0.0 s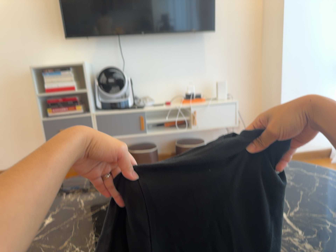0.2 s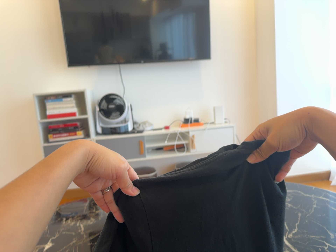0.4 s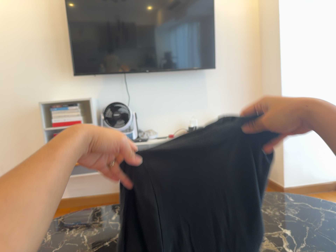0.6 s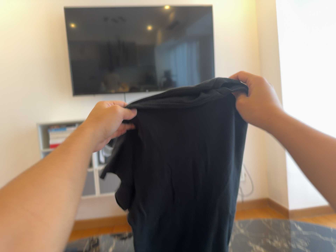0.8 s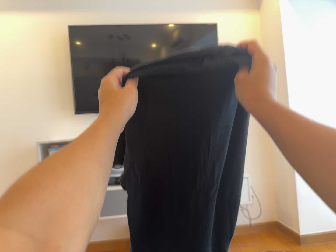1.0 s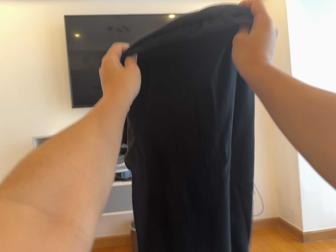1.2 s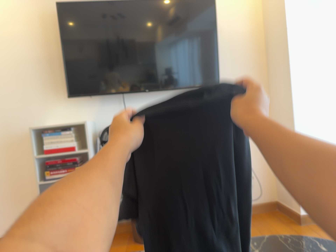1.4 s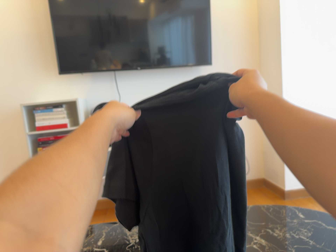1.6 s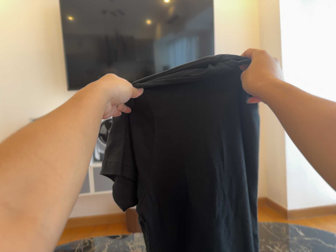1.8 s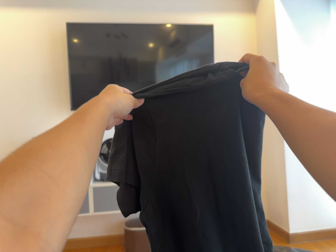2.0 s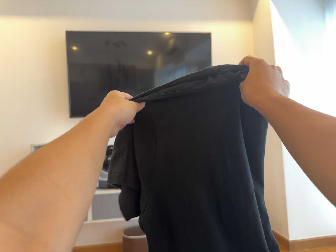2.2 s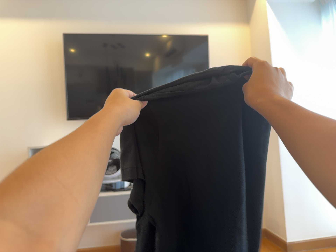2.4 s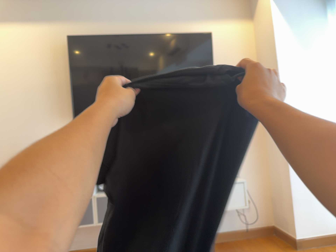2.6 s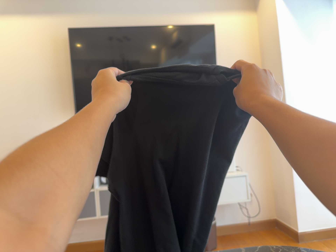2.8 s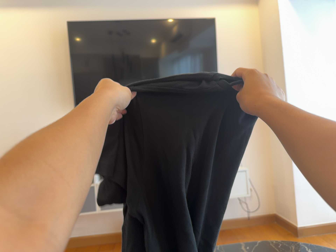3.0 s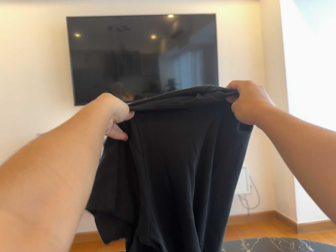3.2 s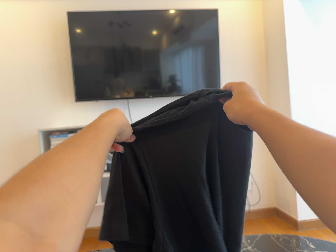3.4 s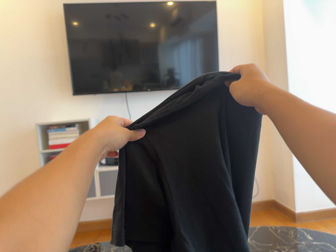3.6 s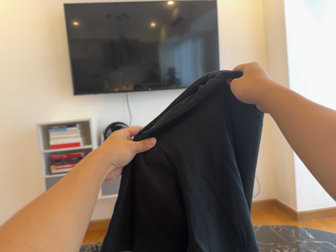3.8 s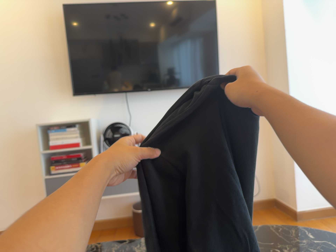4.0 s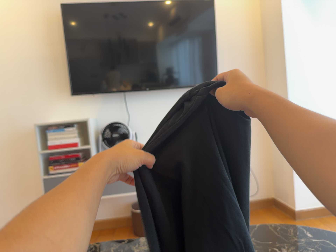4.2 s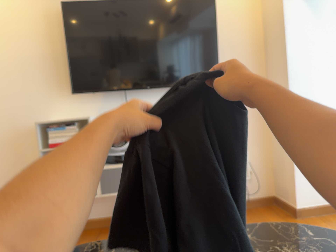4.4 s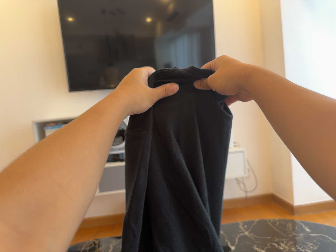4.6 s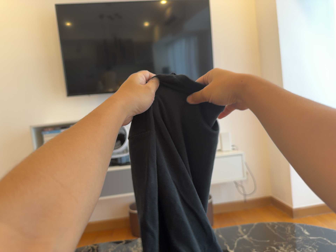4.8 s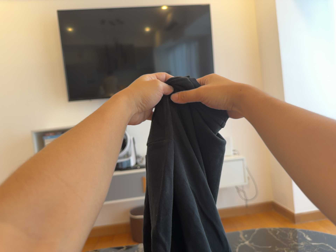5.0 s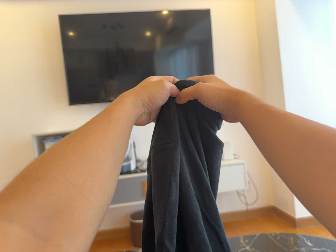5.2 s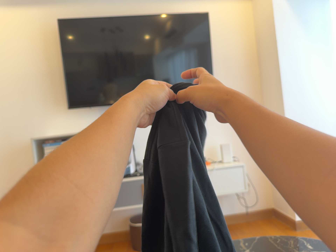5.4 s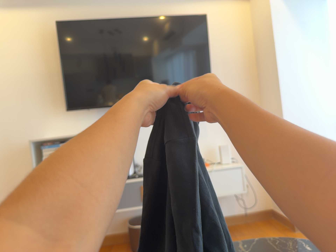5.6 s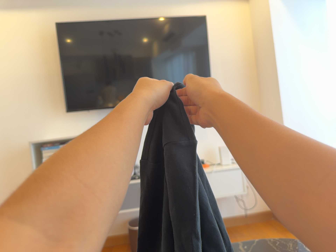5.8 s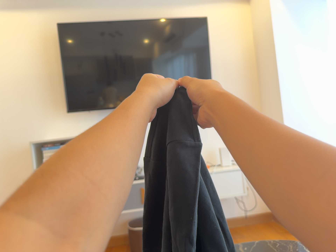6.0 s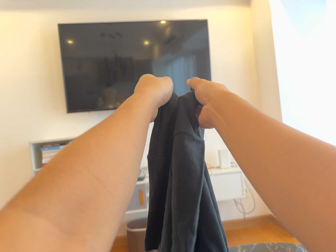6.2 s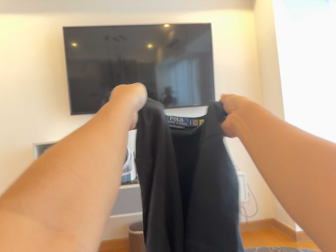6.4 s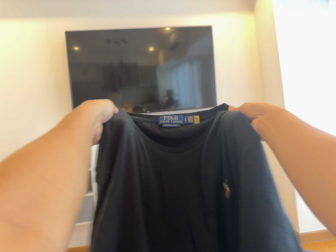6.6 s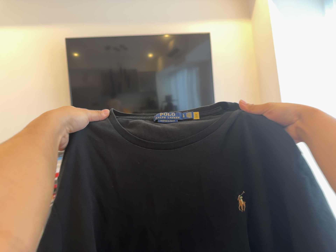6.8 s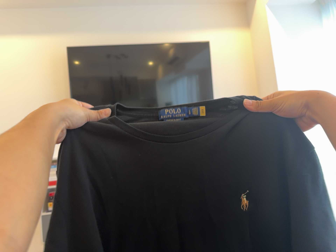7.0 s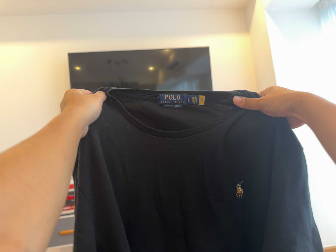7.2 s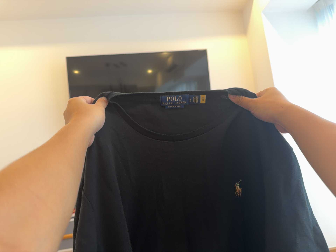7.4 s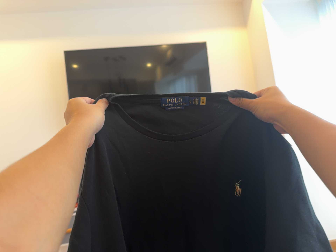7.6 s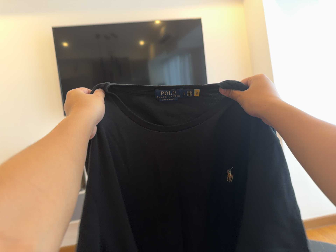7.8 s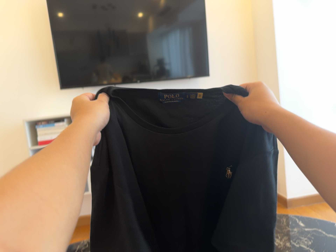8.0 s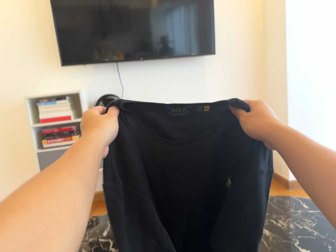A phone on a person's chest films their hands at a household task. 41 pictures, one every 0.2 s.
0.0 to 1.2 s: The camera travels forward and toward the top of its view, about 16 cm, so what stands in front looms larger. Its aim tips toward the top of its view by about 10 degrees, and the scene shifts downward.
1.2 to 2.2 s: The camera travels backward, about 10 cm, so what stands in front gets smaller.
2.2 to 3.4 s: The camera shifts only a little, or ends up much as it began.
3.4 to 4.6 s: The camera keeps its place and its aim.
4.6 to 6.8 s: The camera shifts only a little, or ends up much as it began.
6.8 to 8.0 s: The camera travels forward, about 8 cm, so what stands in front looms larger. Its aim tips toward the bottom of its view by about 15 degrees, and the scene shifts upward.
The film runs backward here.
